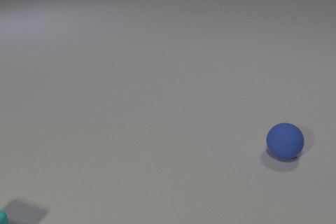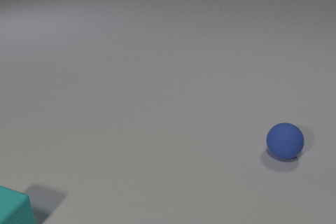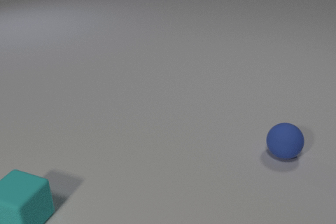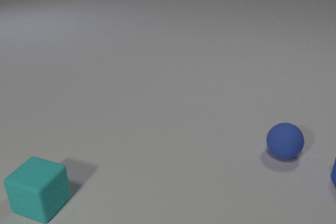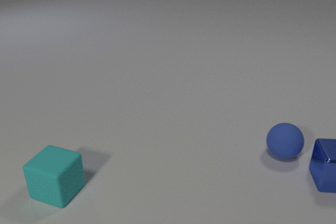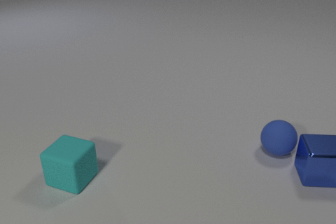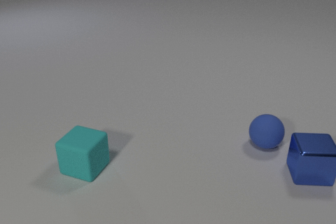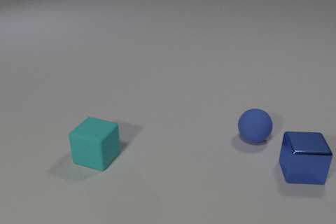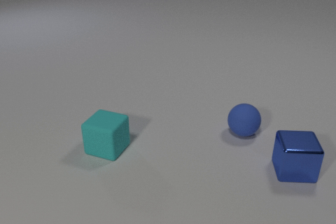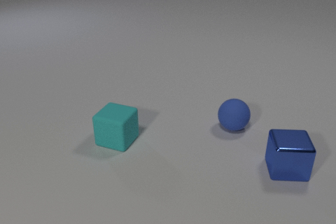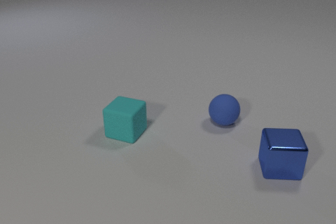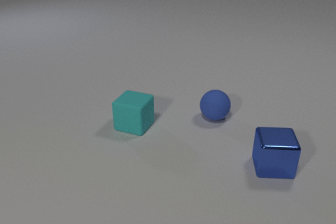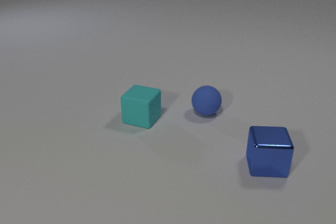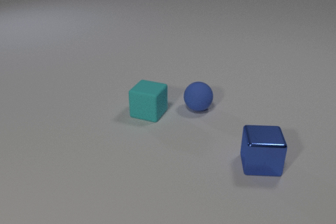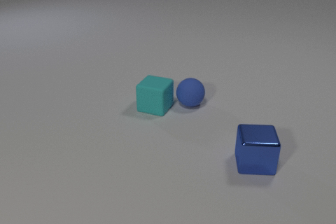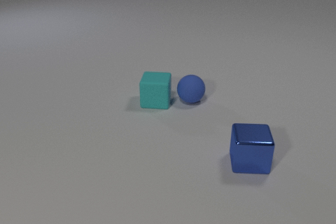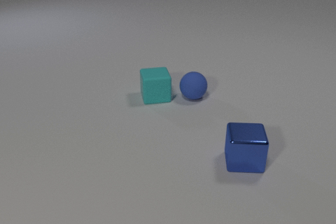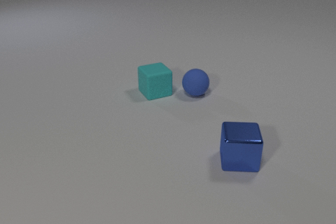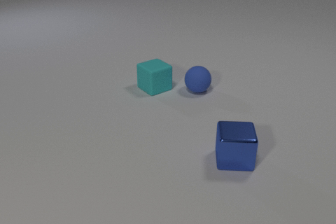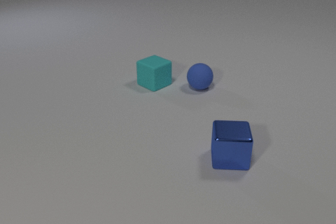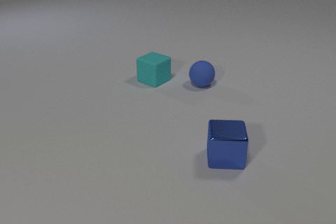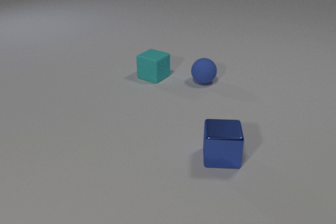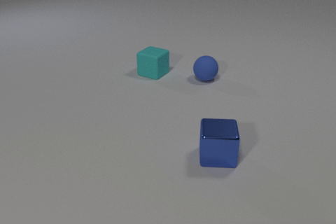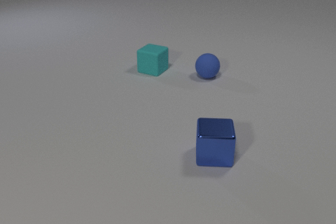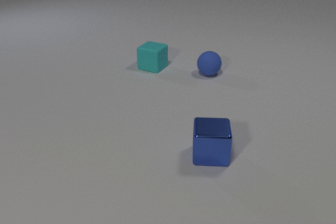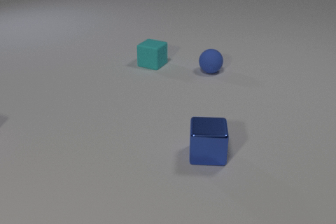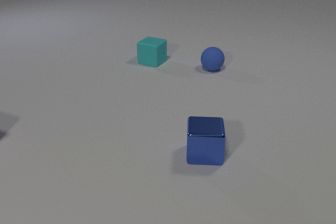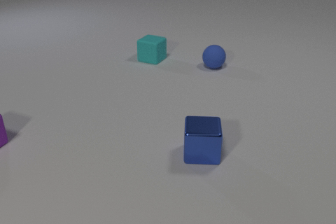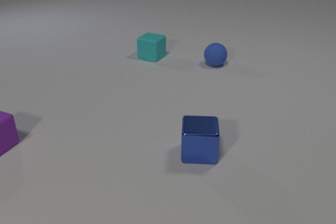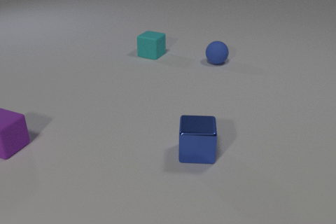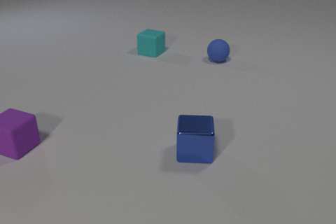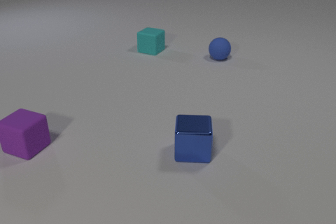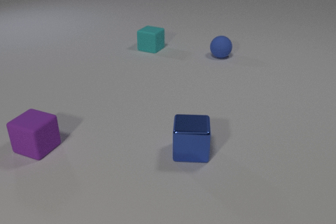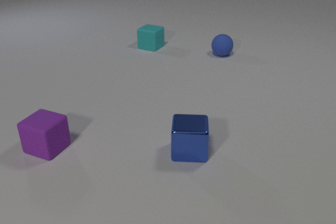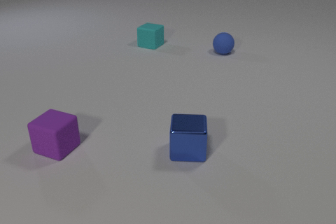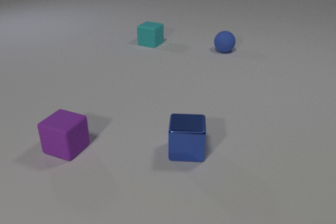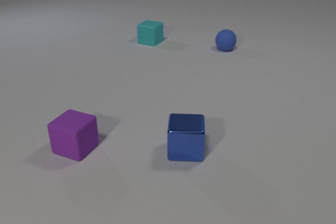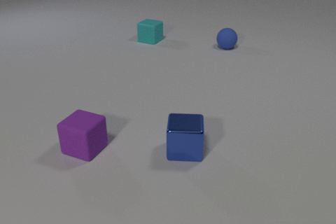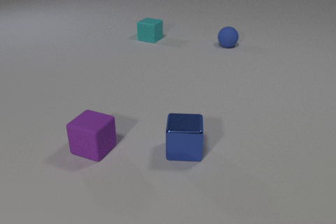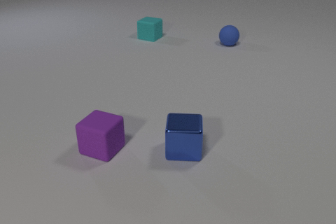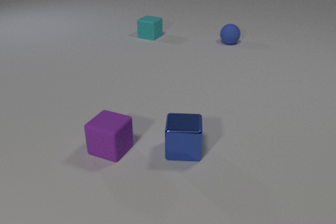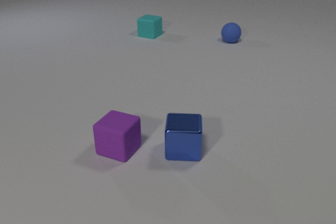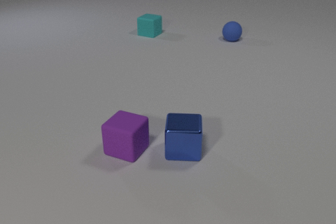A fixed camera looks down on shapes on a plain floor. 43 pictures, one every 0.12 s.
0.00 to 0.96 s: The blue metal cube comes in at the right edge, slides to the left. The blue rubber sphere rolls to the left and away from the camera. The cyan rubber cube slides to the right and away from the camera. The blue metal cube and the blue rubber sphere collide.
0.96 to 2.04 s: The blue metal cube slides to the left. The blue rubber sphere rolls away from the camera and to the left. The cyan rubber cube slides away from the camera and to the right, spins so that its near face slides to the right, counterclockwise seen from above. The blue rubber sphere and the cyan rubber cube collide.
2.04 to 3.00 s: The blue metal cube slides to the left. The blue rubber sphere rolls away from the camera. The cyan rubber cube slides away from the camera, spins so that its near face slides to the right, counterclockwise seen from above.
3.00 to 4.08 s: The blue metal cube slides to the left. The blue rubber sphere rolls away from the camera. The purple rubber cube comes in at the left edge, slides to the right and toward the camera. The cyan rubber cube slides away from the camera.
4.08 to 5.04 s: The blue rubber sphere rolls away from the camera. The purple rubber cube slides to the right. The cyan rubber cube slides away from the camera.
What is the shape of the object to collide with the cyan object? sphere.
What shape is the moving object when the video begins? cube.
Are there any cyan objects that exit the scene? no.
